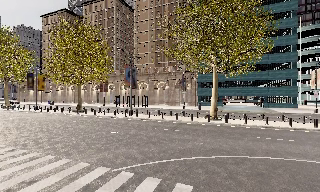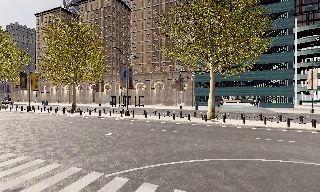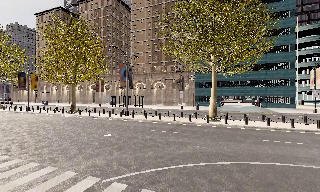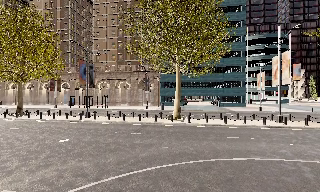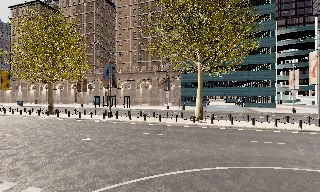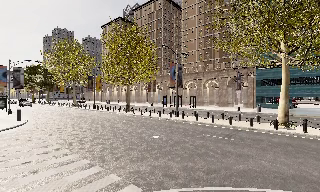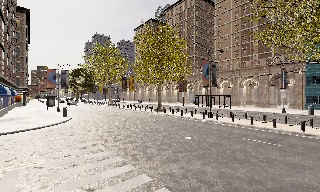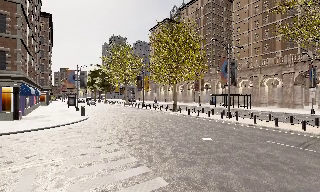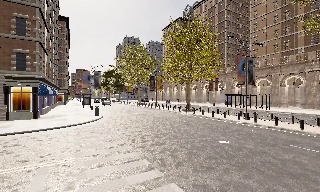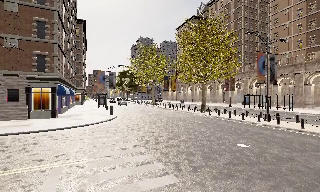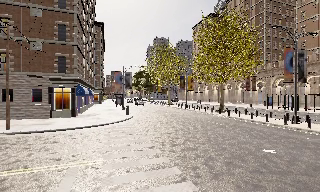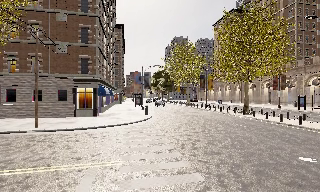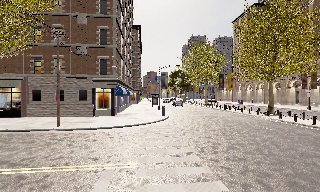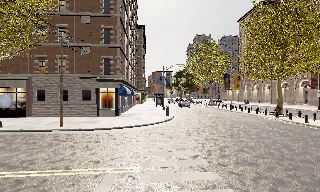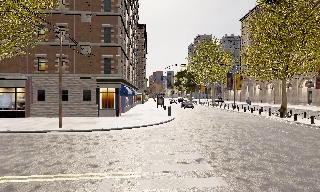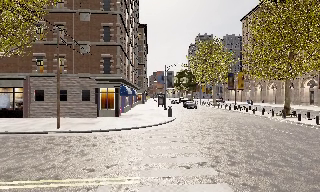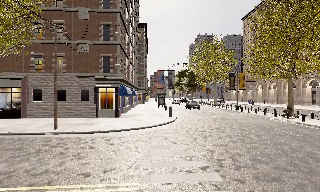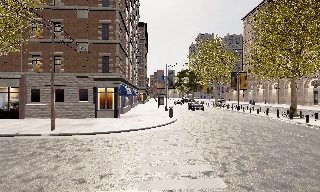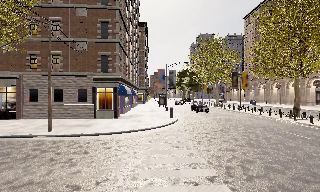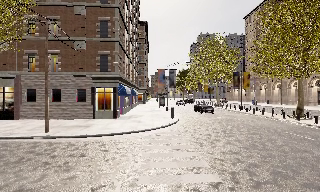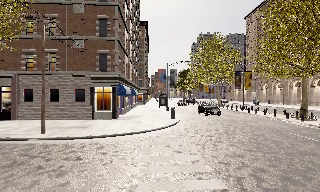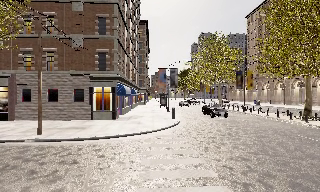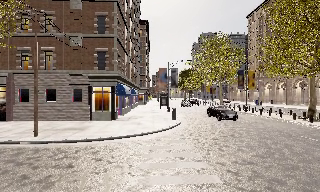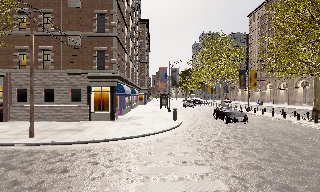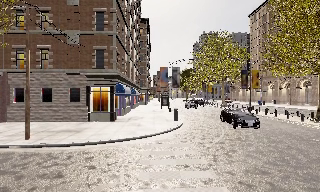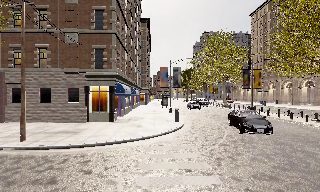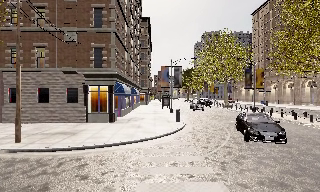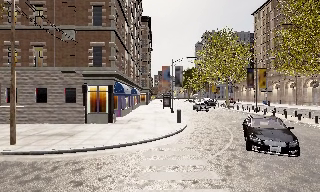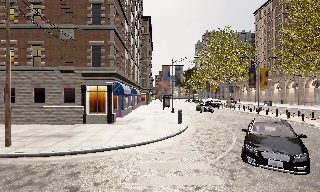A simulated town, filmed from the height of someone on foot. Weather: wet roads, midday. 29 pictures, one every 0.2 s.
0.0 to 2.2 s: The camera swings to its left by about 55 degrees, and the scene slides to the right. It travels forward, about 4 m.
2.2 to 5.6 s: The camera pans to its left, which is counterclockwise from overhead, by about 10 degrees. It travels forward, about 6 m, so what stands in front looms larger.
The film runs forward here.
